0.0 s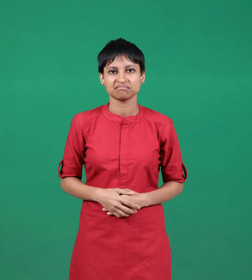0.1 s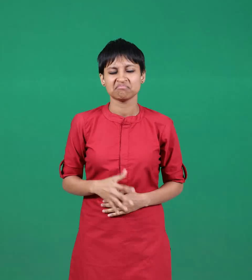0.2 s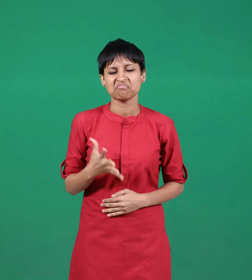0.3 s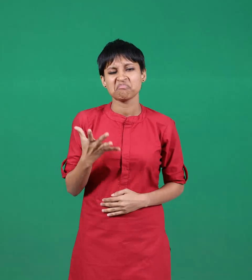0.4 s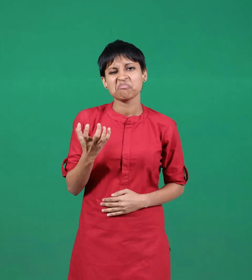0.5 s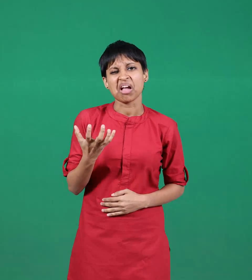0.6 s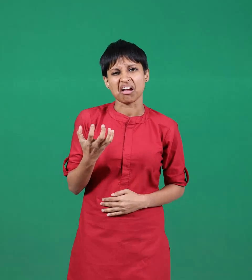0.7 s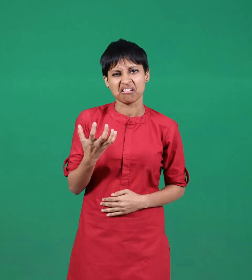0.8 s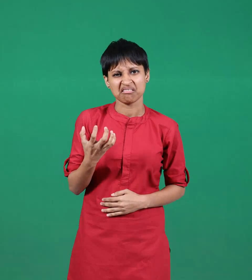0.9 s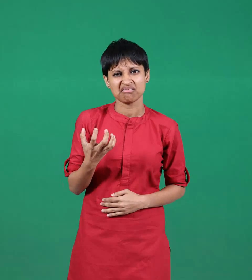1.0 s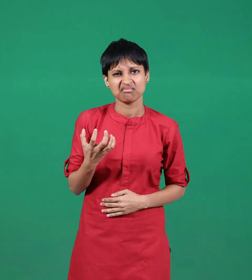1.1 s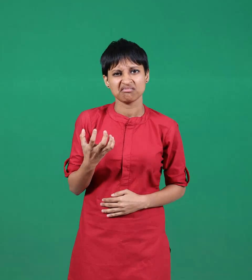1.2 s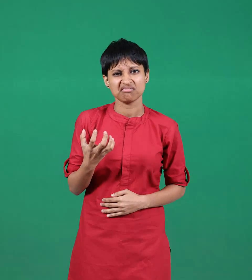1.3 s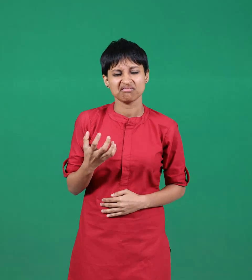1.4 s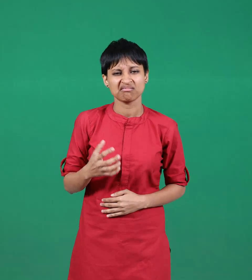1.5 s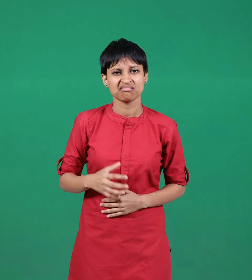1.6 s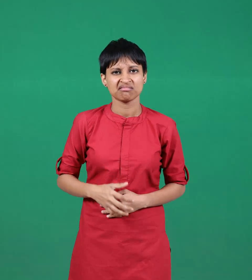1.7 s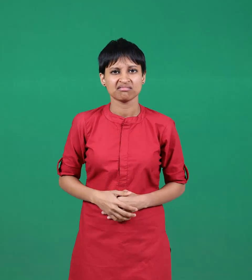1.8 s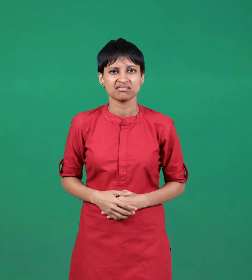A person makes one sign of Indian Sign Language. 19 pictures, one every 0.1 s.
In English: pain
